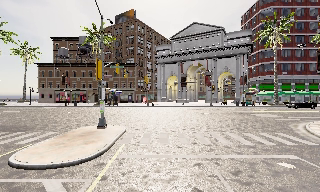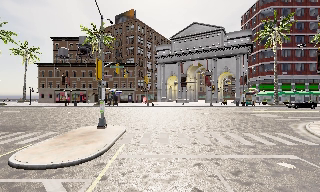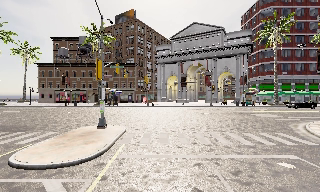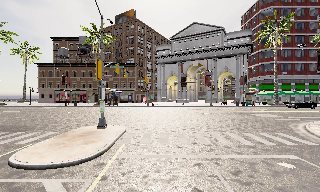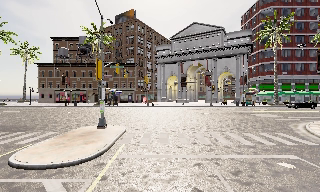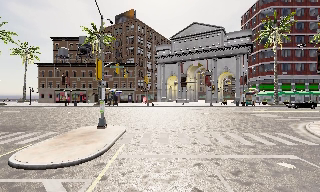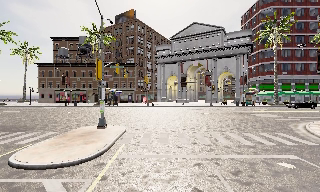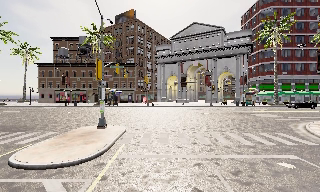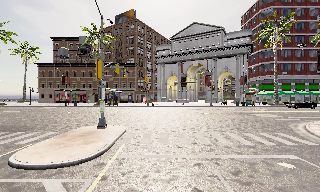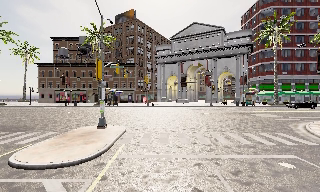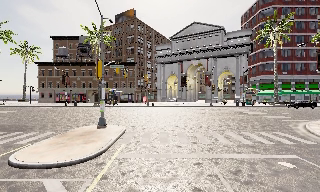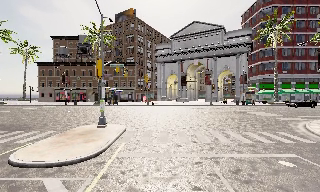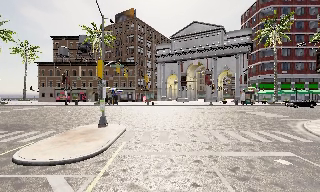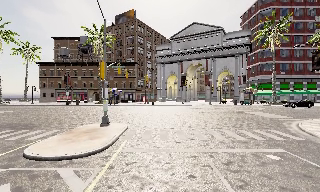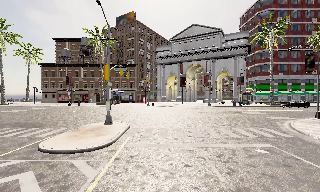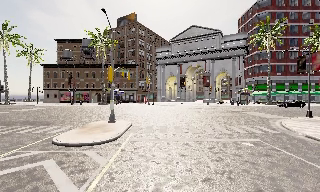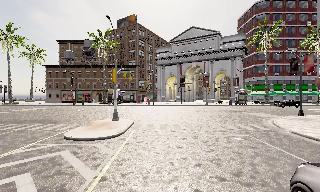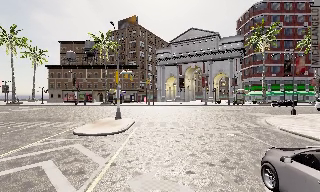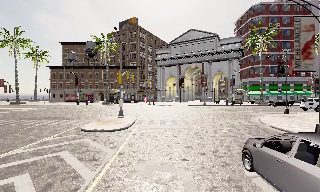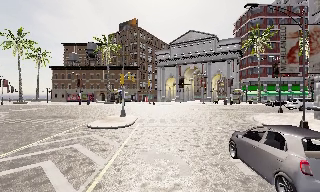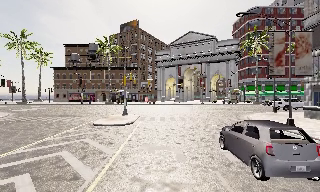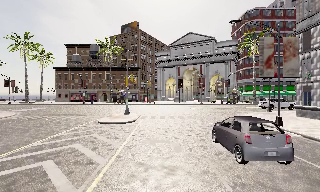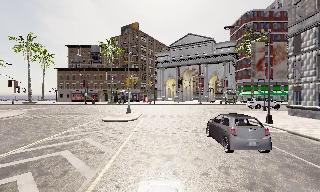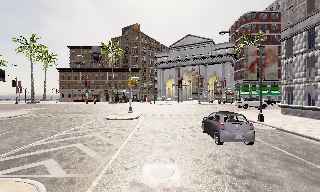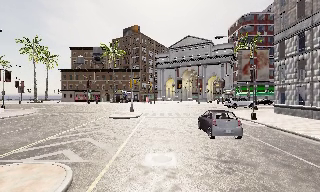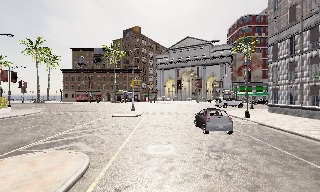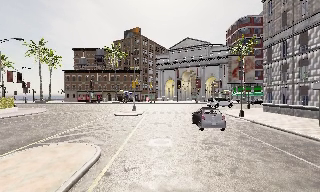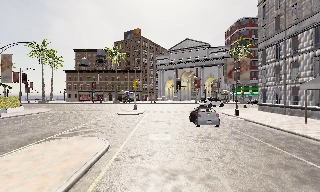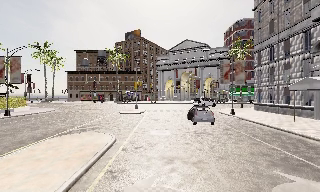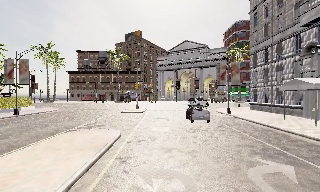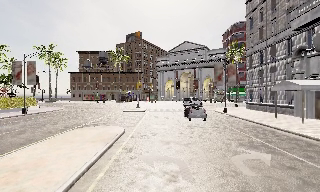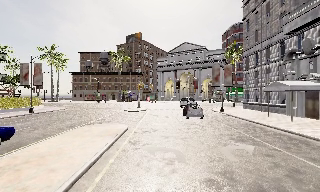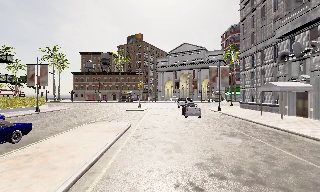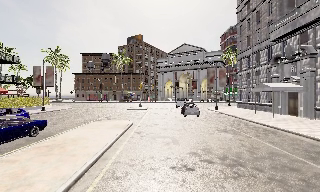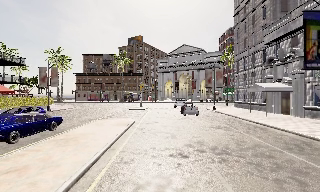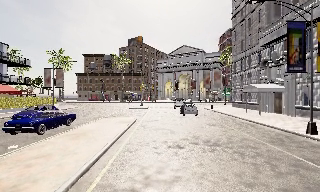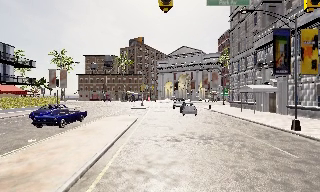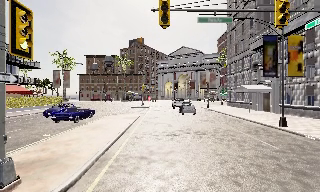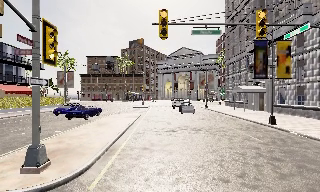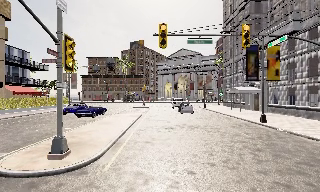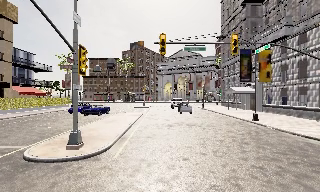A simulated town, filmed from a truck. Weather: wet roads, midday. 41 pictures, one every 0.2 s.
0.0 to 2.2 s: The camera keeps its place and its aim.
2.2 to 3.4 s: The camera travels backward, about 4 m, so what stands in front gets smaller. It gains speed.
3.4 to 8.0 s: The camera travels backward, about 25 m, so what stands in front gets smaller.
The film runs backward here.
